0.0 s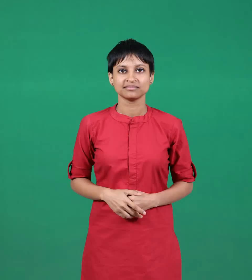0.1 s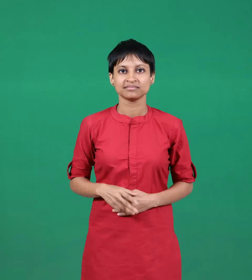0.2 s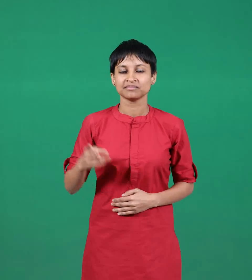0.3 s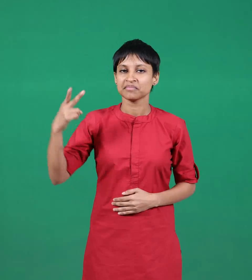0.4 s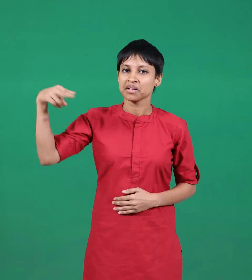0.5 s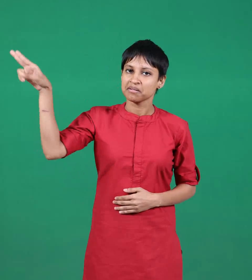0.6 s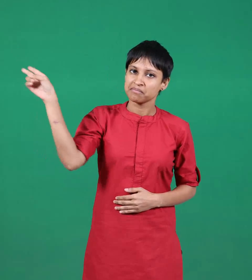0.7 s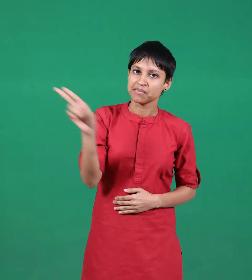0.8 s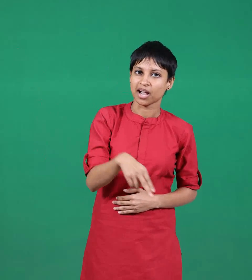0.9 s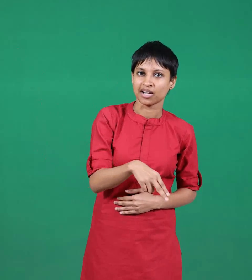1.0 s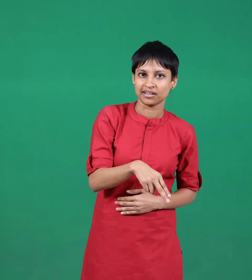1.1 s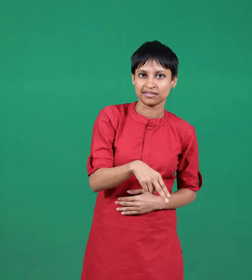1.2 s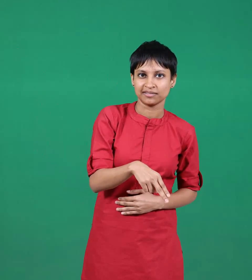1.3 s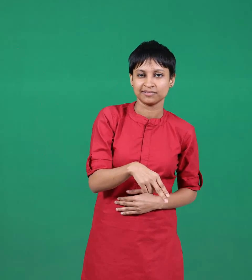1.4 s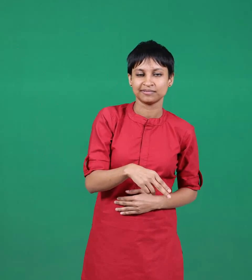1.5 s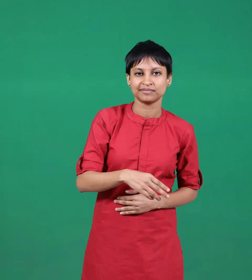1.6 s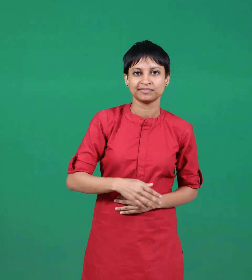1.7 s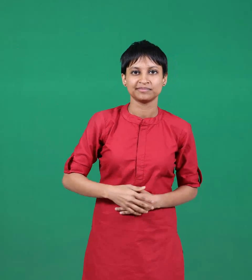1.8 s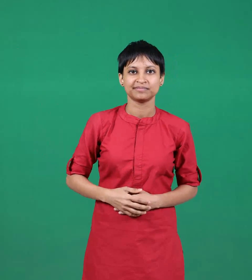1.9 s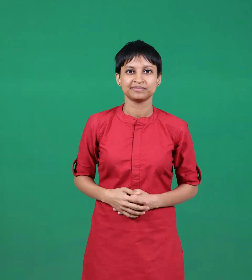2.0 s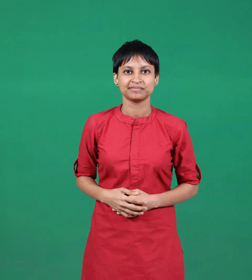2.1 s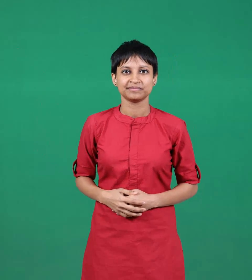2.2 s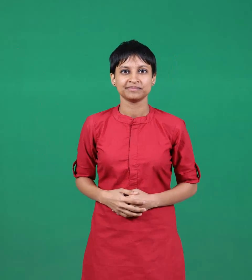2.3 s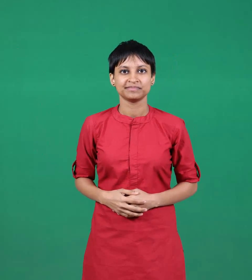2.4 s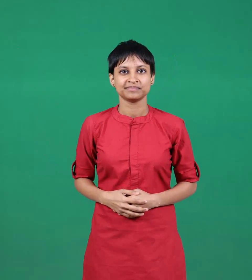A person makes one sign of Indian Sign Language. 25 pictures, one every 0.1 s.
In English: back & return
